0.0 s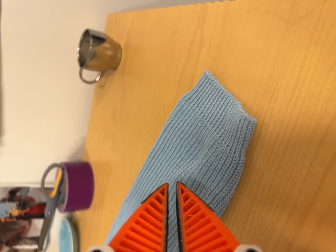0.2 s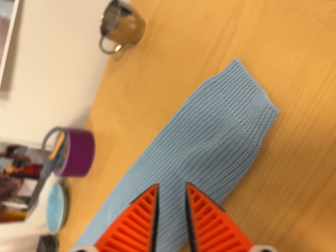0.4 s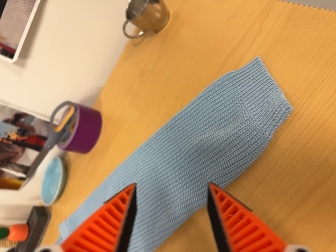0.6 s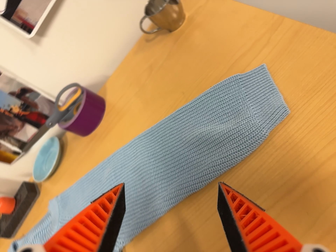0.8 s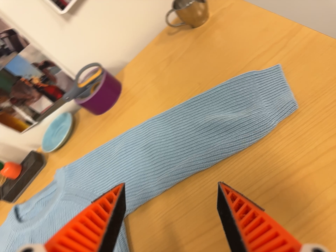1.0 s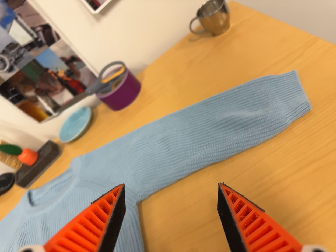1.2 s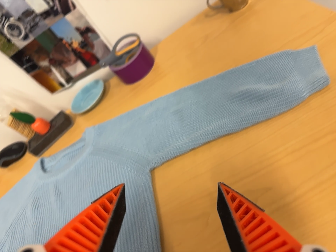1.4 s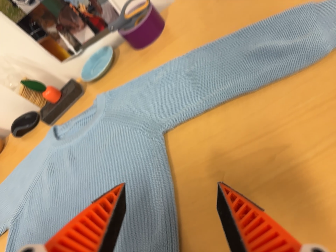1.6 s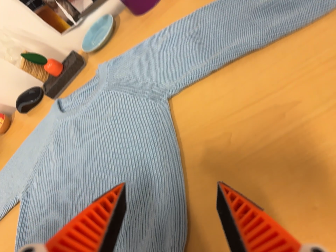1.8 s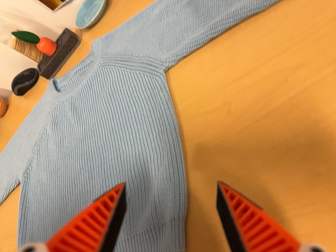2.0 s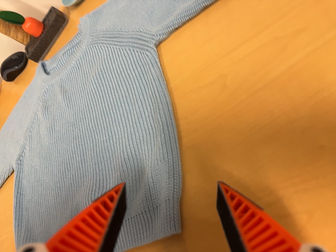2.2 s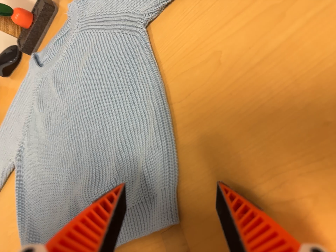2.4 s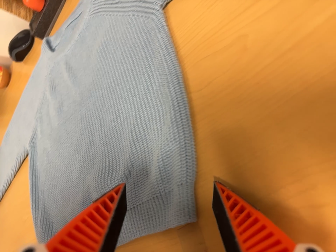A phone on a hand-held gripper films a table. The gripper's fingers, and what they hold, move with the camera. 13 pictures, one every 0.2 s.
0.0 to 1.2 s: The camera travels to its left, toward the bottom of its view and backward, about 24 cm, so close, fixed things drift to the right. It rolls about its line of sight by about 40 degrees, and the scene rotates clockwise.
1.2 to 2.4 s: The camera travels forward and toward the bottom of its view, about 10 cm, so what stands in front looms larger. Its aim tips toward the bottom of its view by about 25 degrees, and the scene shifts upward. It rolls about its line of sight by about 10 degrees, and the scene rotates counterclockwise.
The film runs forward here.
